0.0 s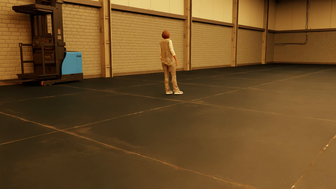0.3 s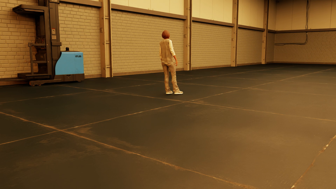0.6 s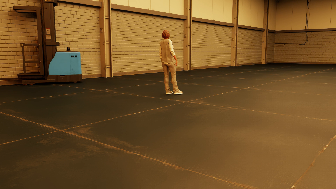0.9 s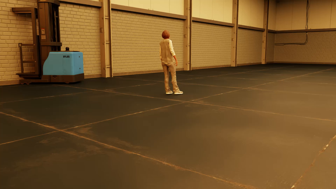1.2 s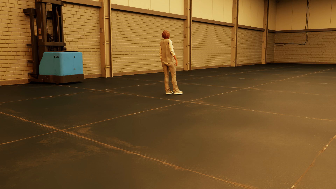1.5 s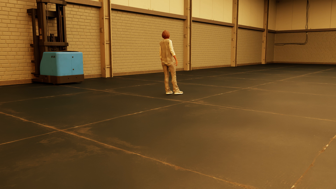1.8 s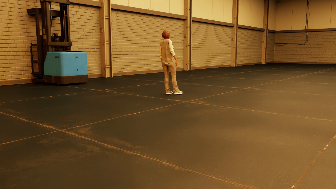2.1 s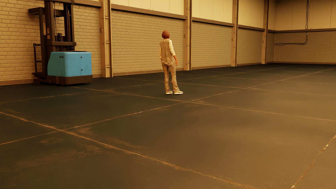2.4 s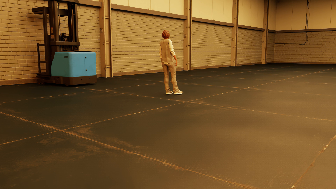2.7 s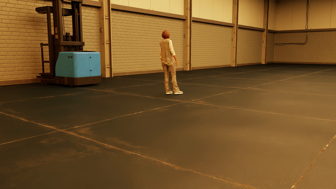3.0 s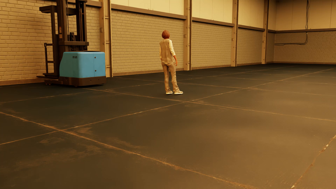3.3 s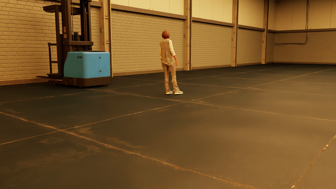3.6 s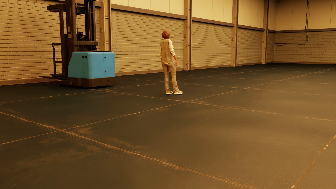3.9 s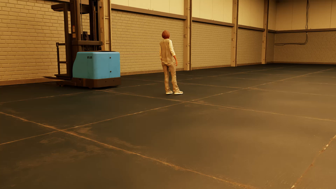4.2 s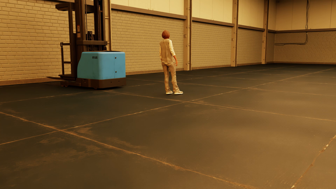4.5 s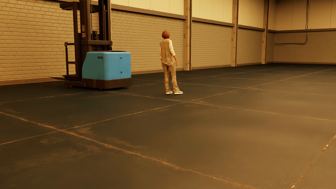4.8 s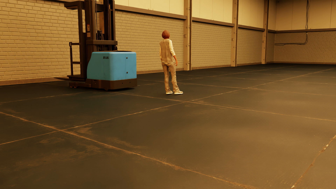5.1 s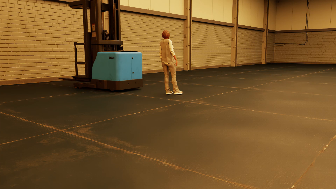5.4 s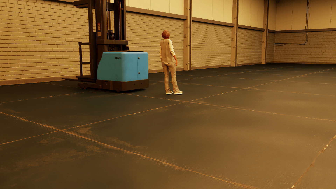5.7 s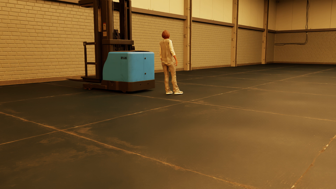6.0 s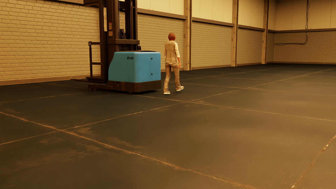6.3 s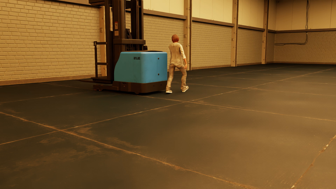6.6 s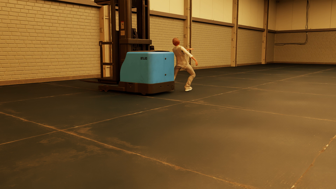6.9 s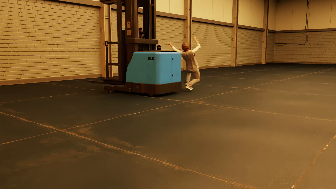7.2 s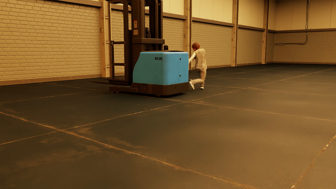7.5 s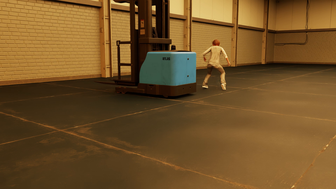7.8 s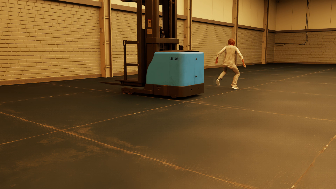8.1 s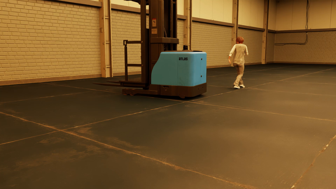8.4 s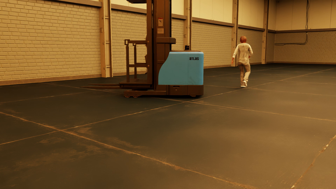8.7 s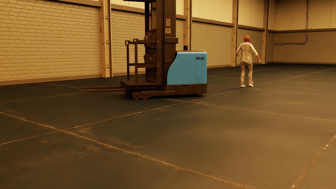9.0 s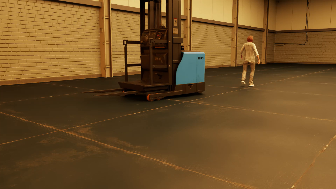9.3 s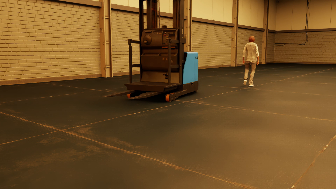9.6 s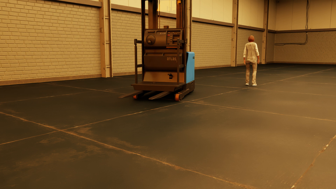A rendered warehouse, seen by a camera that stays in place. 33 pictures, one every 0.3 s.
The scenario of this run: Near miss between a forklift and a person.
